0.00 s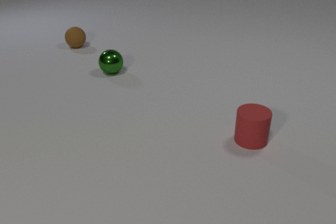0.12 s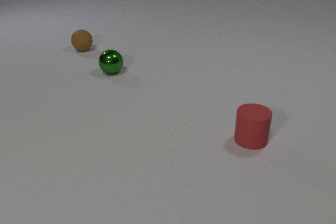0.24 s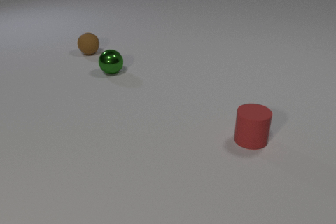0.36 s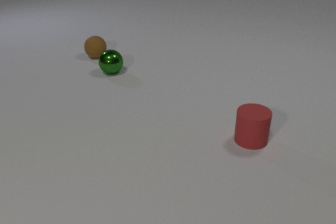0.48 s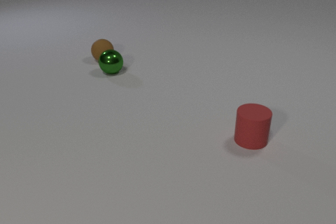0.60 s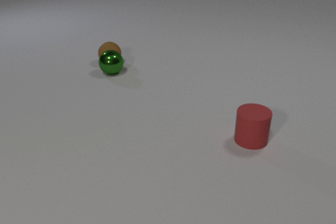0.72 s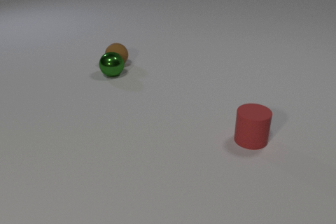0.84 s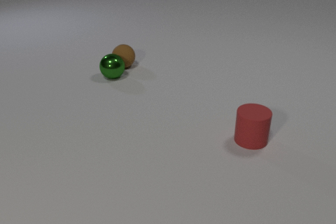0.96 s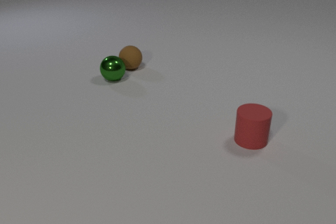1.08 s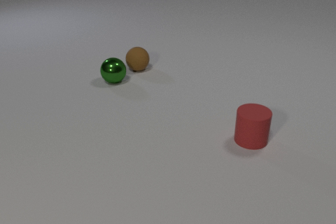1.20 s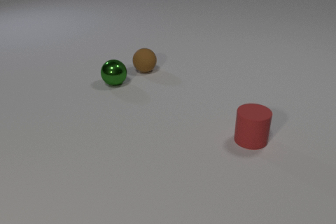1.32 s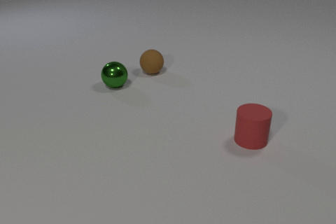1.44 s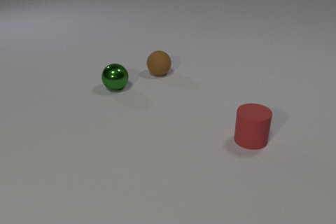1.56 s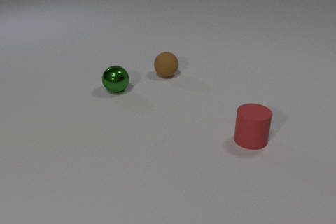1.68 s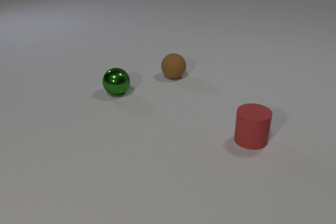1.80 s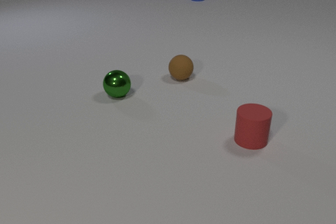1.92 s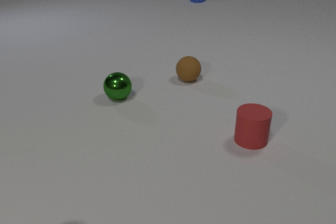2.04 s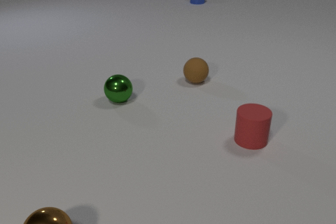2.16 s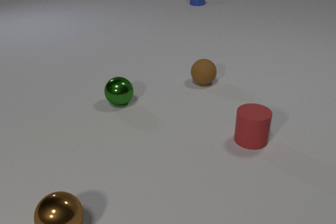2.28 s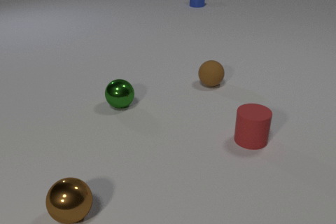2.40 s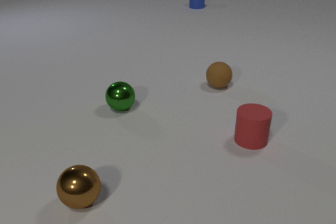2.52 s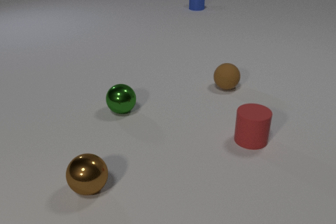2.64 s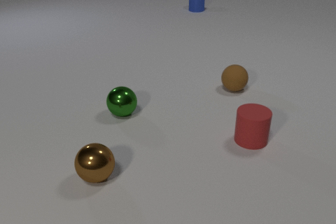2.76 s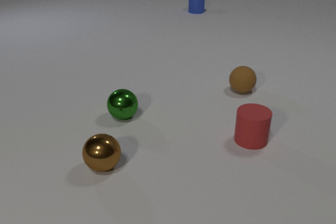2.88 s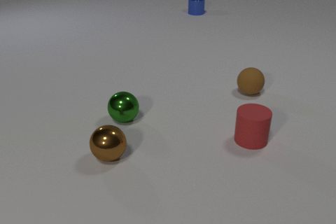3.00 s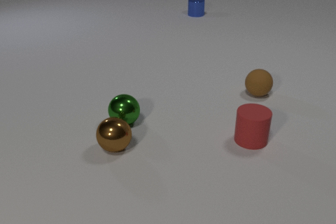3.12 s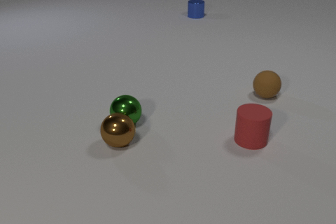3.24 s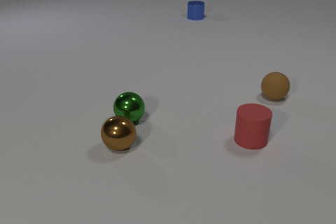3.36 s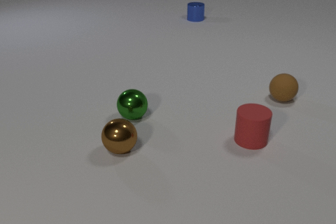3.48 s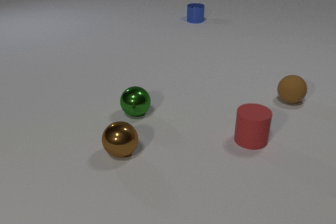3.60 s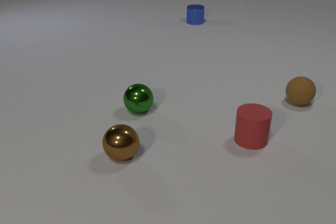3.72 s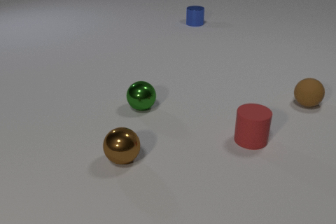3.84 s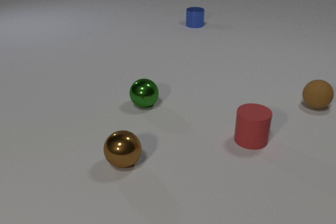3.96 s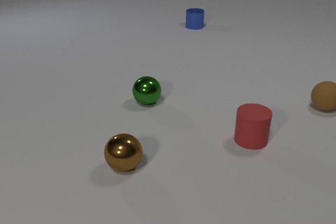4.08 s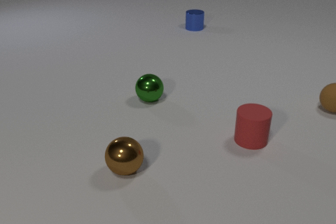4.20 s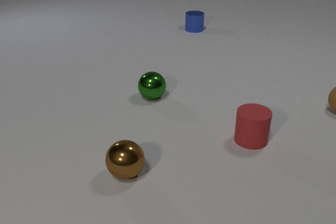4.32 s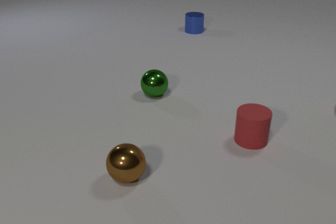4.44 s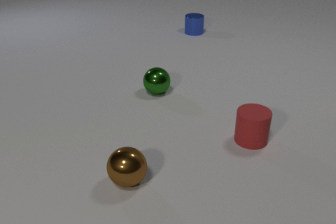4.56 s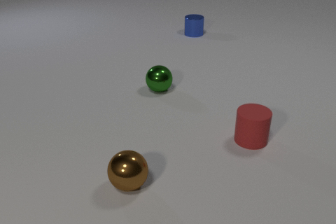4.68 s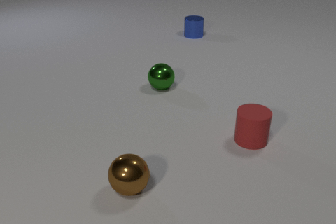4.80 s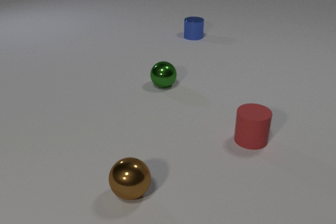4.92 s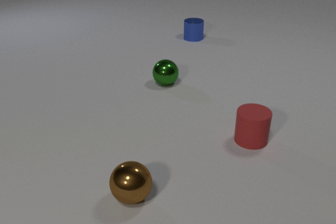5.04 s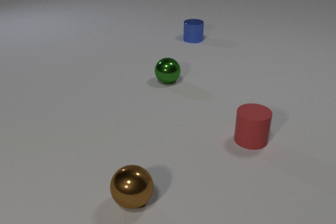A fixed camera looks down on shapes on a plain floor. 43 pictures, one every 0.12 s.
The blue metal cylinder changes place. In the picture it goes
toward the camera.
The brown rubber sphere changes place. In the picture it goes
to the right.
0.00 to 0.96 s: The brown rubber sphere rolls toward the camera and to the right. The green metal sphere rolls toward the camera. The brown rubber sphere and the green metal sphere collide.
0.96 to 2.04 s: The brown rubber sphere rolls to the right and toward the camera. The green metal sphere rolls toward the camera. The brown metal sphere comes in at the bottom edge, rolls away from the camera. The blue metal cylinder comes in at the top edge, slides toward the camera.
2.04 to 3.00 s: The brown rubber sphere rolls to the right. The green metal sphere rolls toward the camera. The brown metal sphere rolls away from the camera and to the right. The blue metal cylinder slides toward the camera.
3.00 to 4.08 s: The brown rubber sphere rolls to the right. The green metal sphere rolls away from the camera and to the right. The brown metal sphere rolls toward the camera. The blue metal cylinder slides toward the camera. The green metal sphere and the brown metal sphere collide.
4.08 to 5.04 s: The brown rubber sphere rolls to the right, leaves at the right edge. The green metal sphere rolls away from the camera and to the right. The brown metal sphere rolls toward the camera. The blue metal cylinder slides toward the camera.
Are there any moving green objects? yes.
What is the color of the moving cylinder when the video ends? blue.
What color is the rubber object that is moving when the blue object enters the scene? brown.
